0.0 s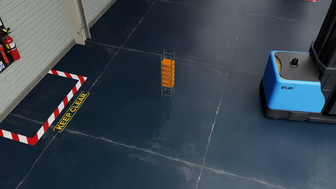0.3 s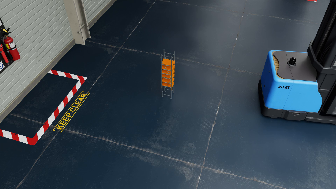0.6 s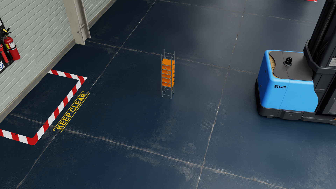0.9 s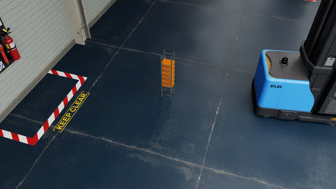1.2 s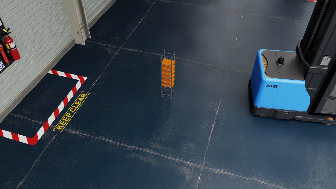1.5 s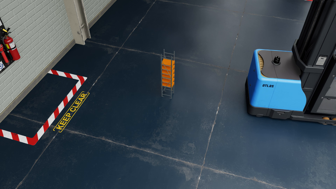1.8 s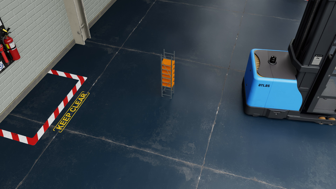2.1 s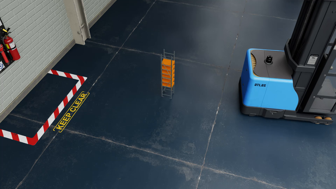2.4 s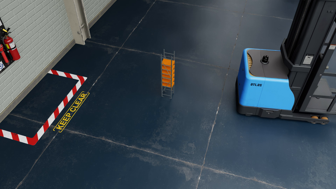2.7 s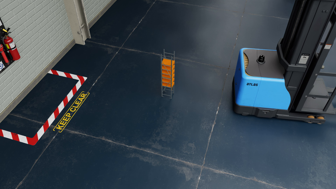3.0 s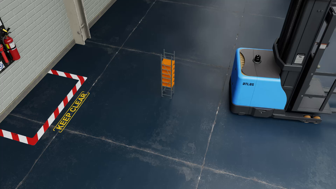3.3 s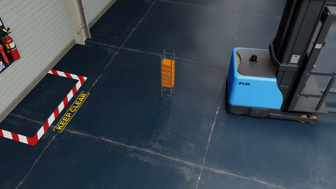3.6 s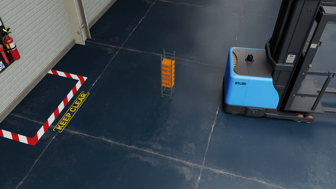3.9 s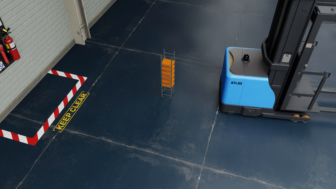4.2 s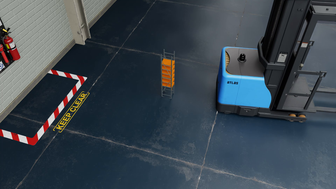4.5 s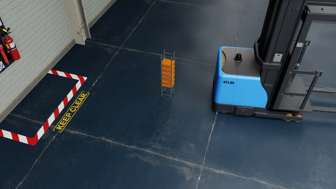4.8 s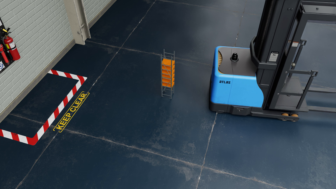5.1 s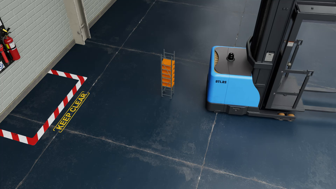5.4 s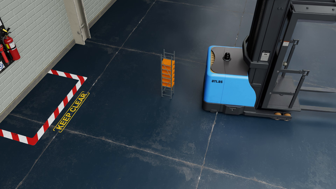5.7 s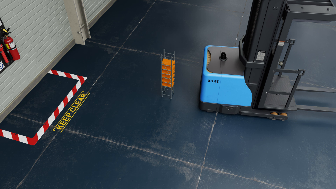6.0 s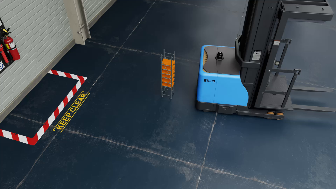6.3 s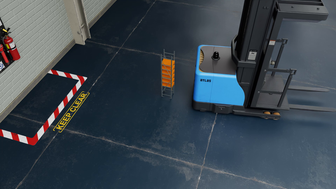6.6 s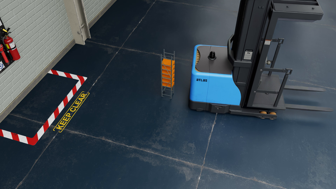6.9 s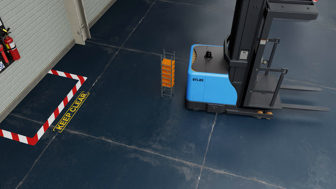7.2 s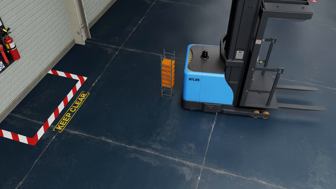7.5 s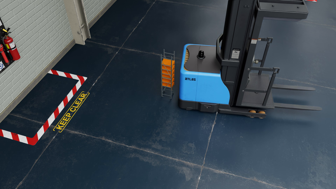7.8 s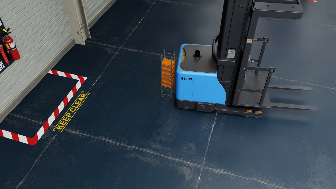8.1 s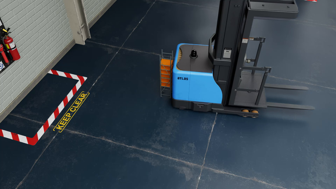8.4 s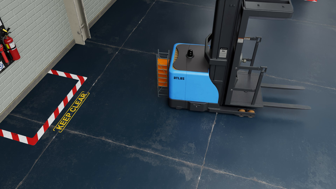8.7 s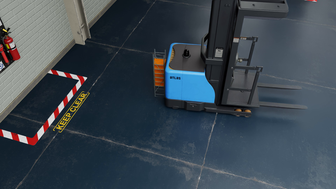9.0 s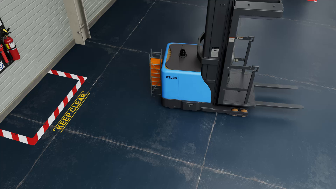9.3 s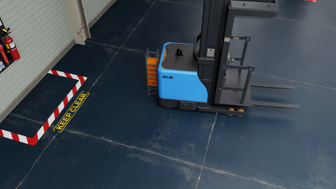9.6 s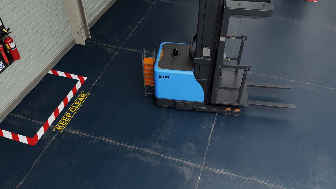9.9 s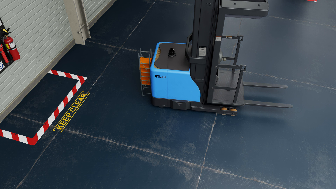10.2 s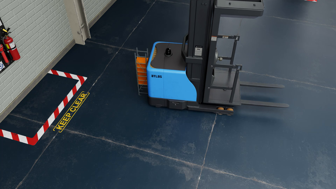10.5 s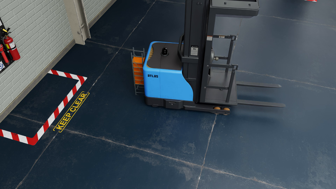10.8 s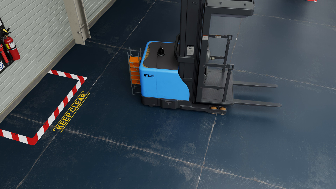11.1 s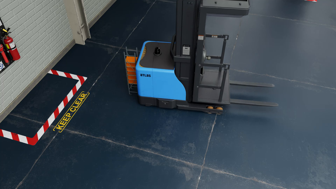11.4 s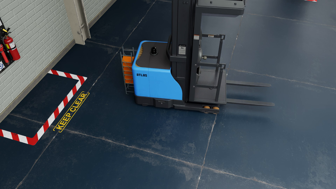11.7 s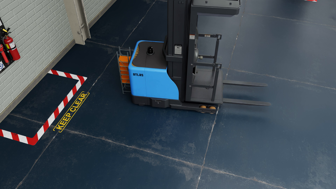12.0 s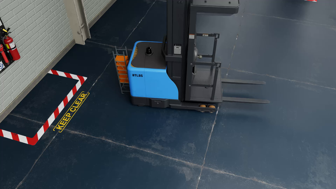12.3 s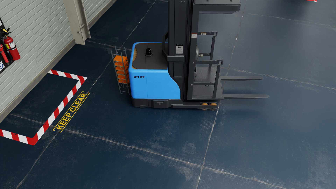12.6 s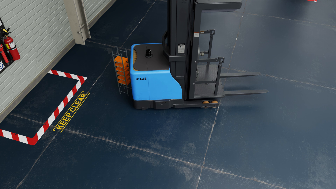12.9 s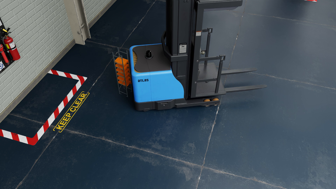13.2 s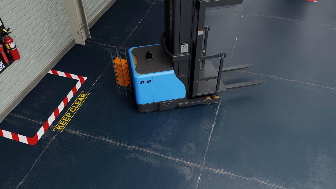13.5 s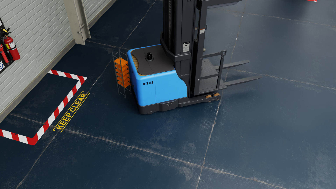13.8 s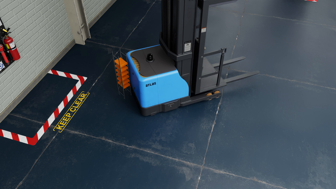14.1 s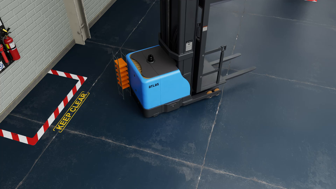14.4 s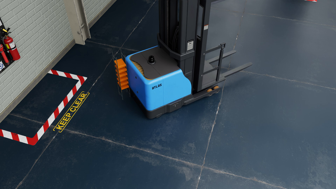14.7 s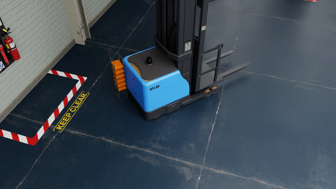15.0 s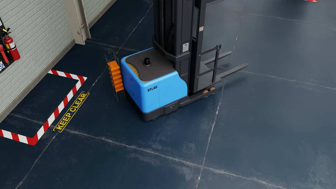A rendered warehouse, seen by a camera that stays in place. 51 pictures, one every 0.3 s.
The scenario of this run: A forklift runs into an object in its way.
